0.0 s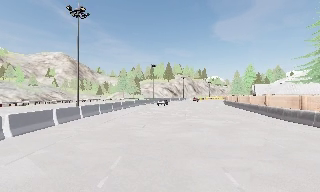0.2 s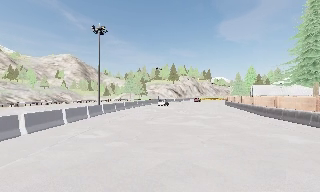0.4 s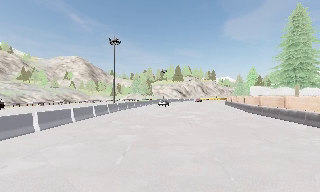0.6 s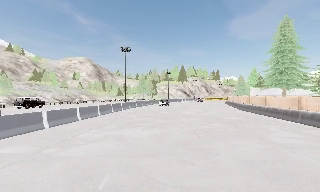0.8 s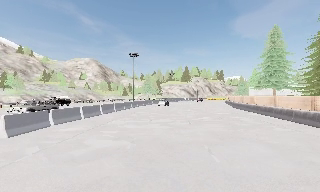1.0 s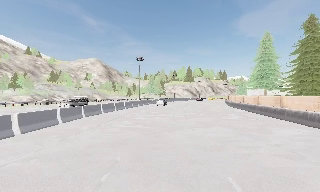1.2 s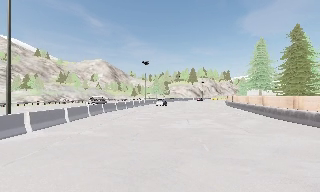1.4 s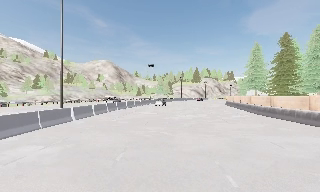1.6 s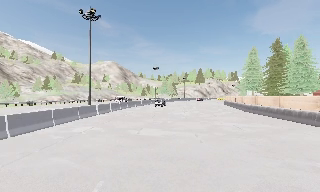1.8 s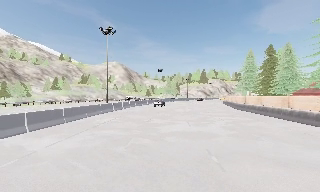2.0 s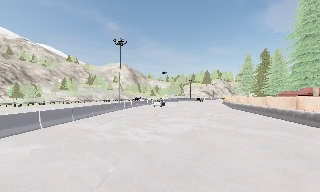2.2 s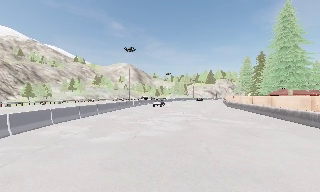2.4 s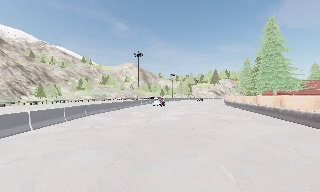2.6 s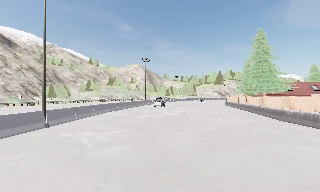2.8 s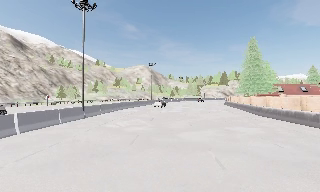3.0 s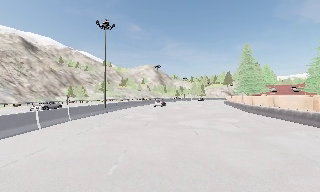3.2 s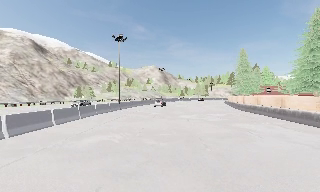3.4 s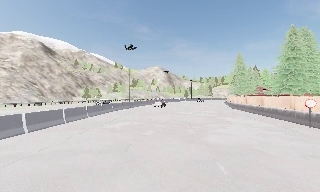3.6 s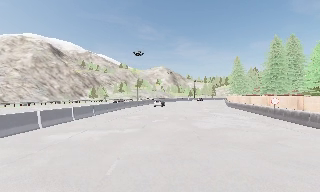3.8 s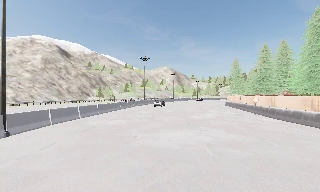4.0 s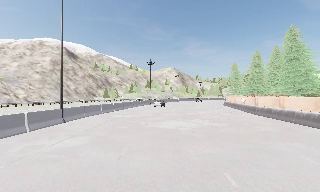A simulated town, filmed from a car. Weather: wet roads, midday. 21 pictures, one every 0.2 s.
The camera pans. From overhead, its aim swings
counterclockwise.
The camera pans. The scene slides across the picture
to the right.
0.0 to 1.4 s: The camera pans to its left, which is counterclockwise from overhead, by about 10 degrees. It travels backward, about 30 m, so what stands in front gets smaller.
1.4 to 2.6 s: The camera travels backward, about 25 m, so what stands in front gets smaller.
2.6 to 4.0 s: The scene slides to the right, as the camera pans about 10 degrees to its left. It travels backward, about 30 m, so what stands in front gets smaller.
The film runs backward here.
